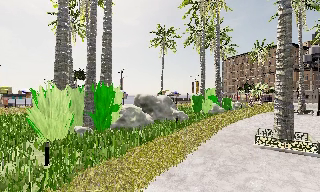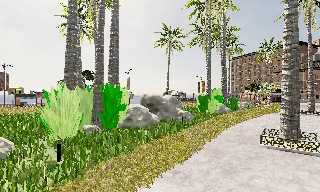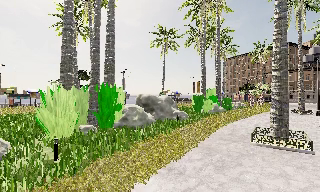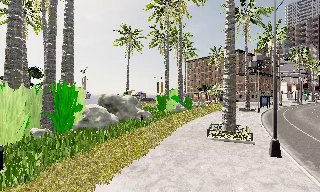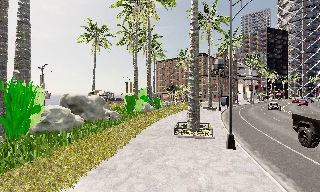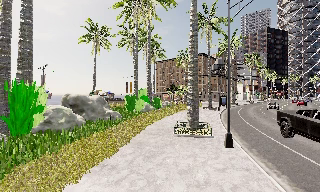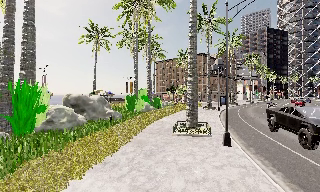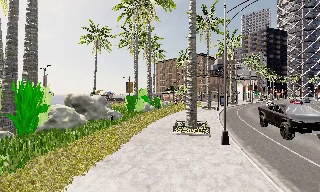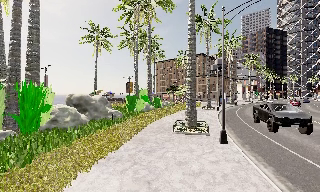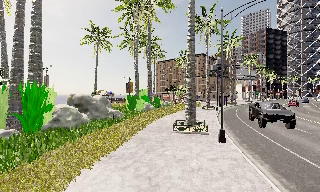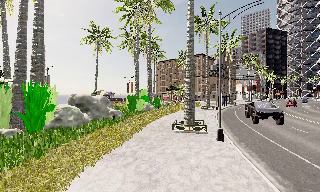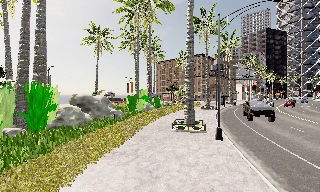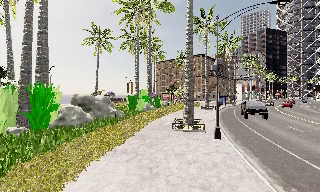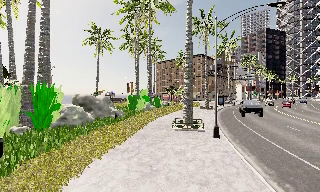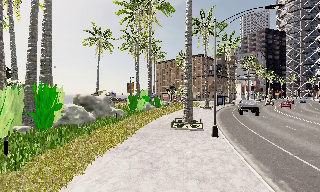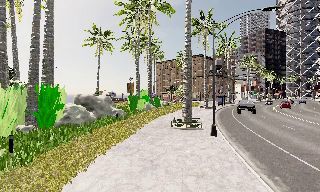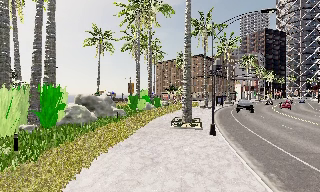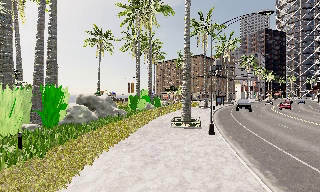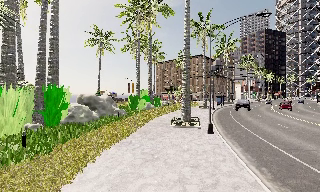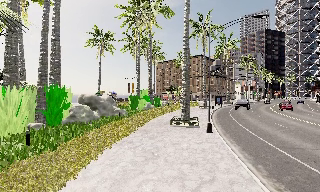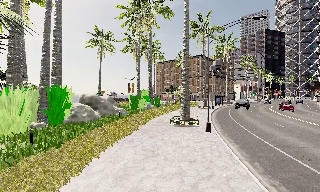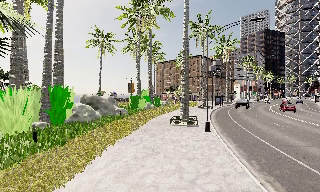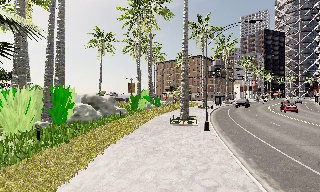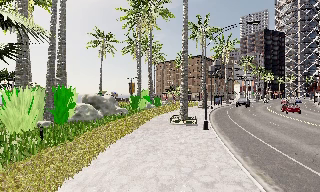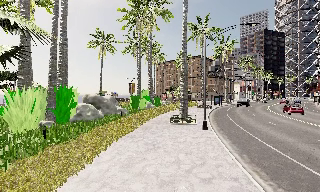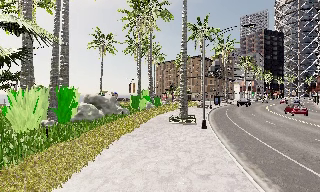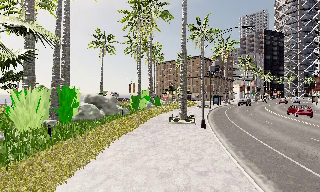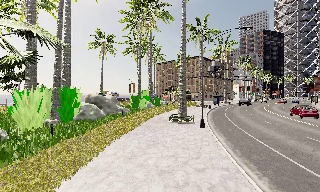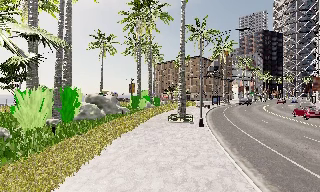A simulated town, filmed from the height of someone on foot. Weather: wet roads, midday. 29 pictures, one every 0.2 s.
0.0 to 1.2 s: The scene slides to the left, as the camera pans about 25 degrees to its right. It travels backward, about 1.5 m, so what stands in front gets smaller.
1.2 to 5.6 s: The camera travels backward, about 5 m, so what stands in front gets smaller.
The film runs backward here.
